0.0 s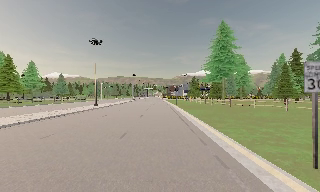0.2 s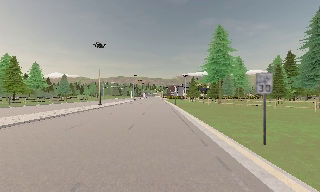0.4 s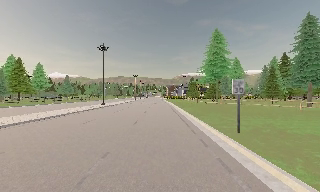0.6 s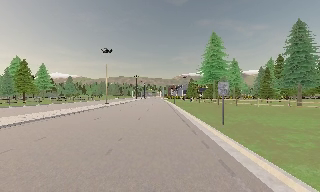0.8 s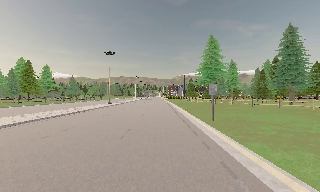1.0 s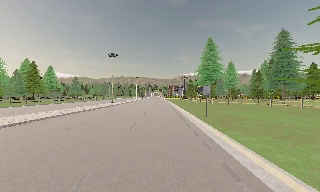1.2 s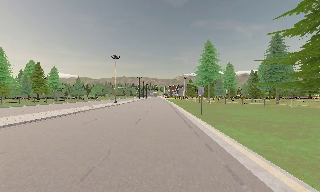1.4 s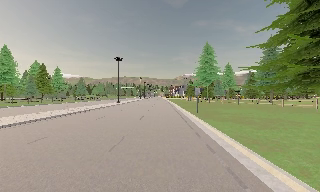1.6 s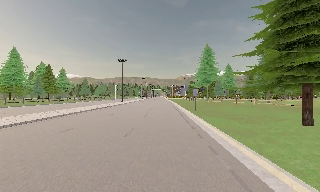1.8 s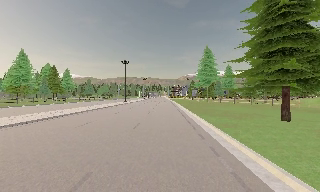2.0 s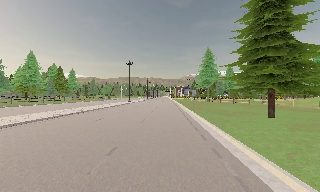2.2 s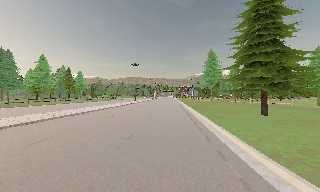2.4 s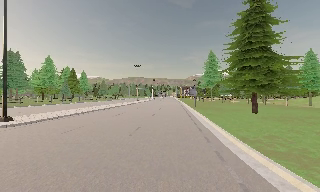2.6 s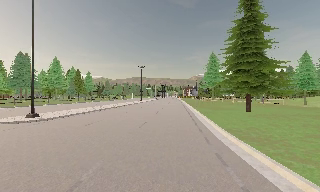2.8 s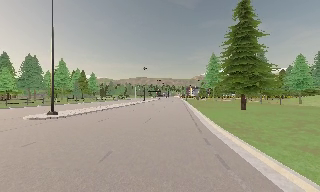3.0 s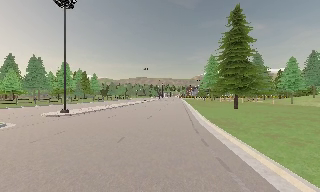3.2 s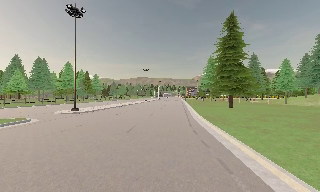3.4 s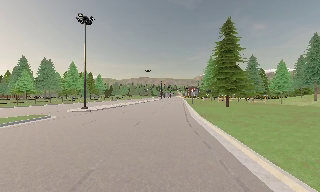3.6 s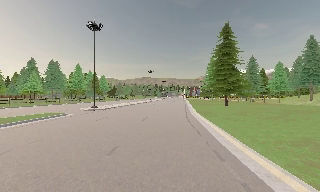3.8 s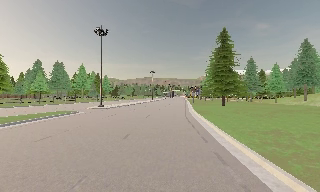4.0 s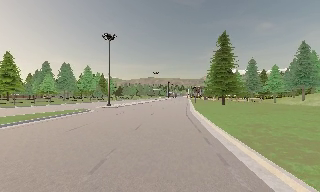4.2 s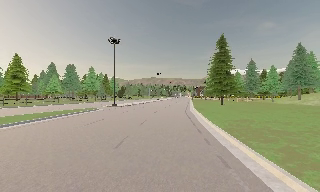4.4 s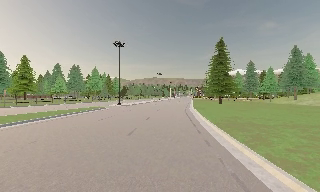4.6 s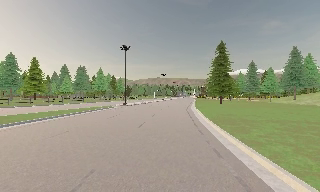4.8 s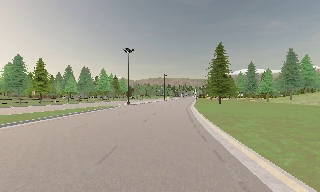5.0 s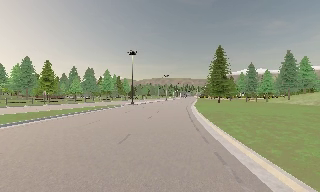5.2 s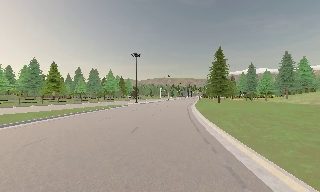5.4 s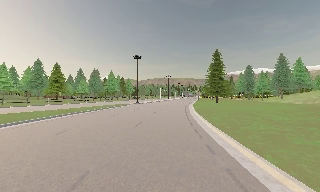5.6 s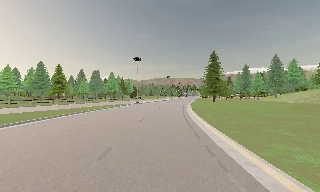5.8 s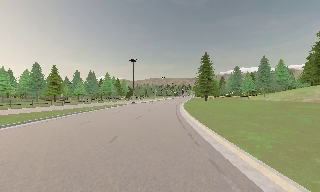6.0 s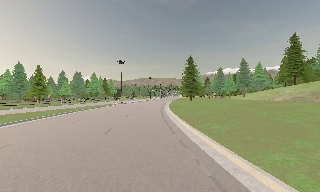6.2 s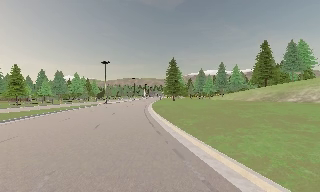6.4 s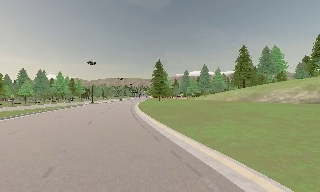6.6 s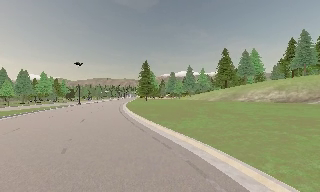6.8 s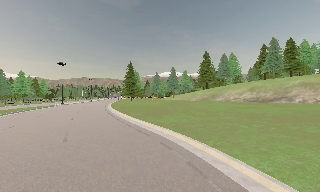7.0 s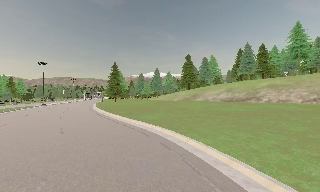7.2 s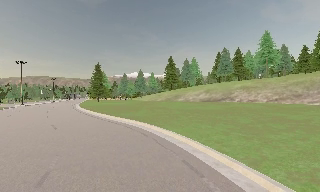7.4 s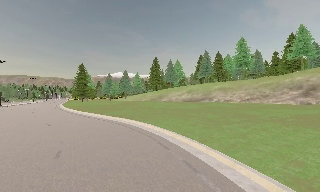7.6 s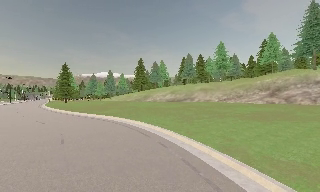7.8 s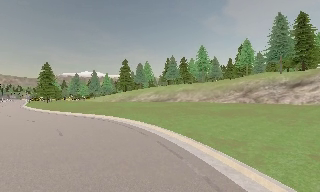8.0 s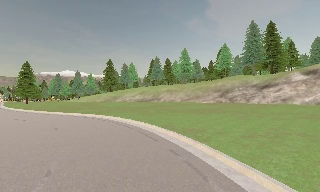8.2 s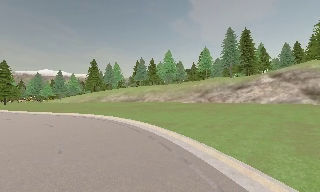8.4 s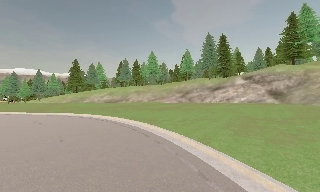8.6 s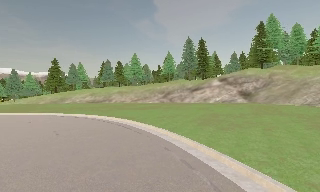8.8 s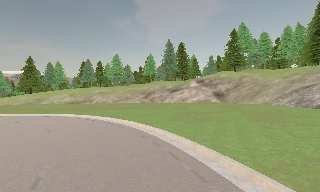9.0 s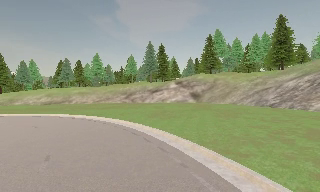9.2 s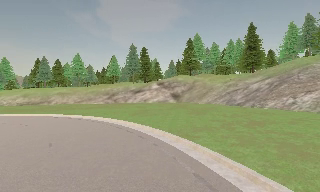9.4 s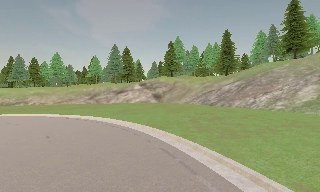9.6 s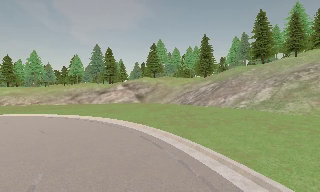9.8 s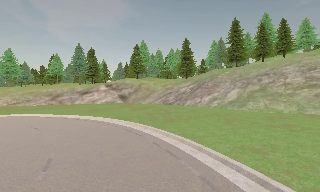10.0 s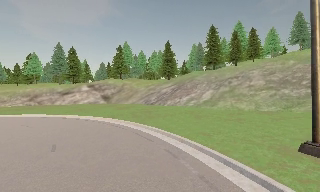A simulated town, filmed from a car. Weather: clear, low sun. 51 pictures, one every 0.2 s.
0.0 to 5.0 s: The scene slides to the right, as the camera pans about 15 degrees to its left. It travels backward, about 45 m, so what stands in front gets smaller.
5.0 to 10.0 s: The camera swings to its right by about 120 degrees, and the scene slides to the left. It travels backward, about 45 m.
The film runs backward here.
